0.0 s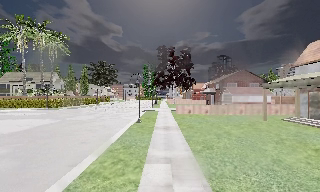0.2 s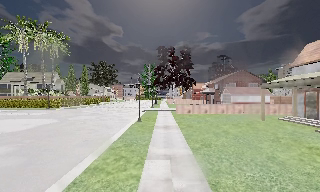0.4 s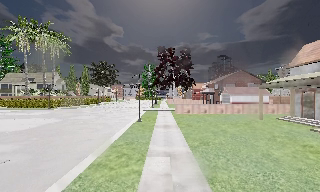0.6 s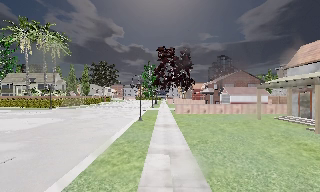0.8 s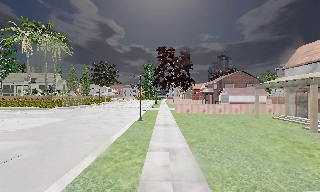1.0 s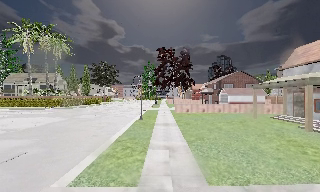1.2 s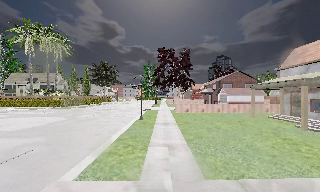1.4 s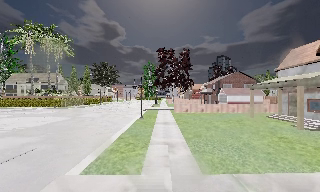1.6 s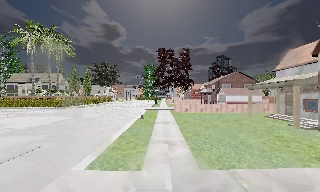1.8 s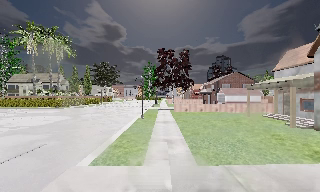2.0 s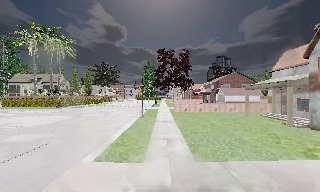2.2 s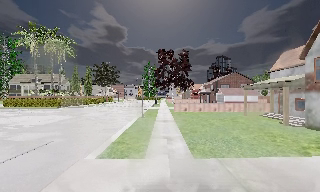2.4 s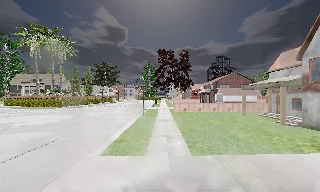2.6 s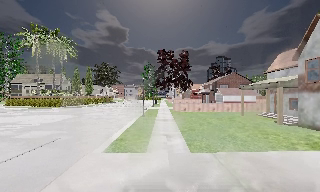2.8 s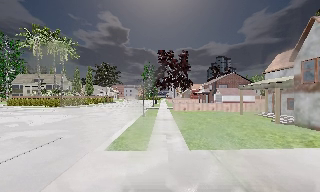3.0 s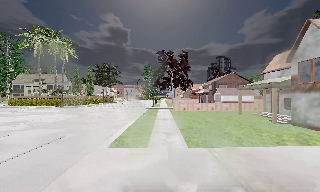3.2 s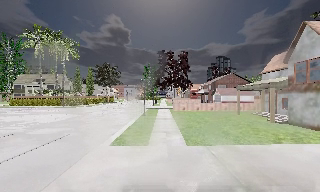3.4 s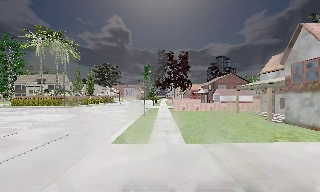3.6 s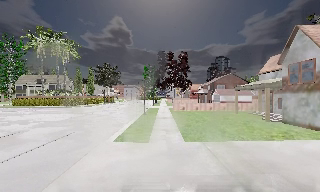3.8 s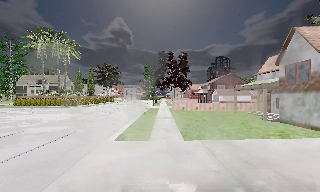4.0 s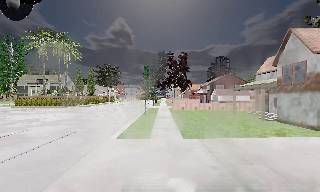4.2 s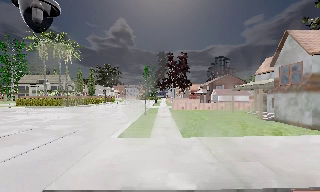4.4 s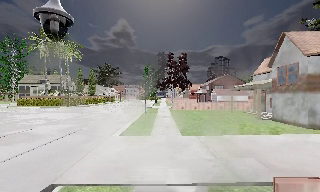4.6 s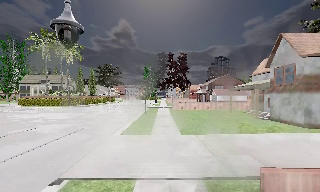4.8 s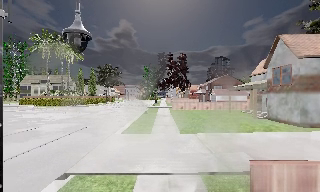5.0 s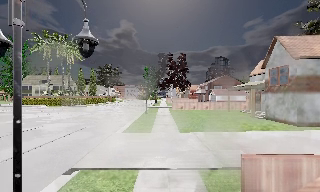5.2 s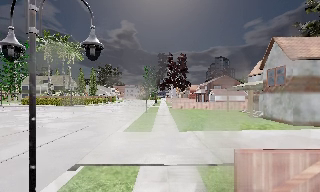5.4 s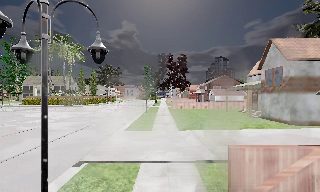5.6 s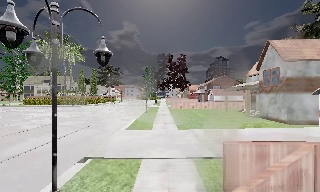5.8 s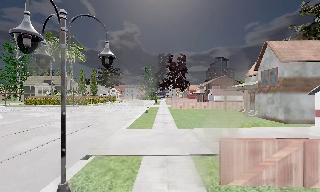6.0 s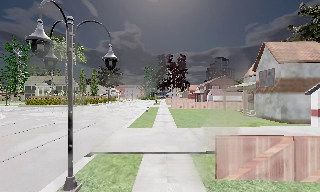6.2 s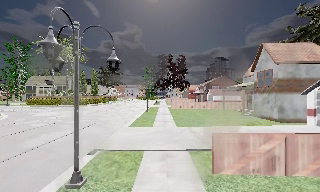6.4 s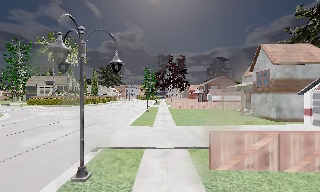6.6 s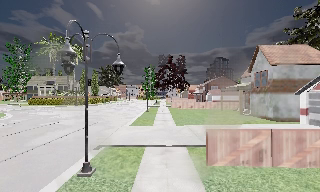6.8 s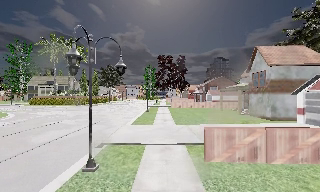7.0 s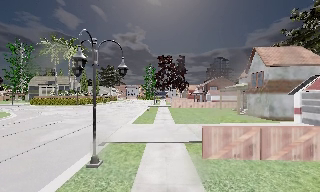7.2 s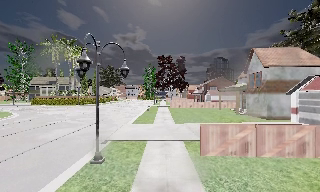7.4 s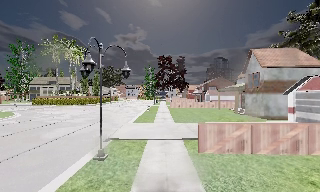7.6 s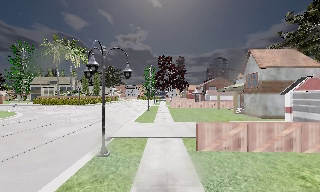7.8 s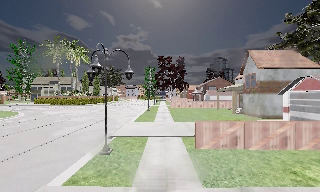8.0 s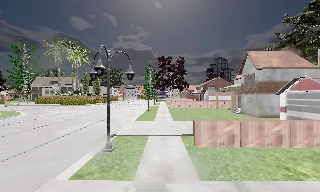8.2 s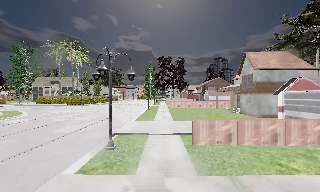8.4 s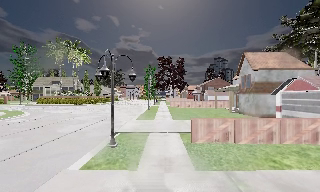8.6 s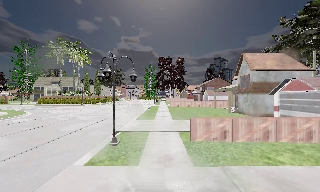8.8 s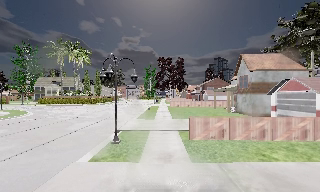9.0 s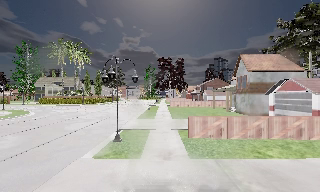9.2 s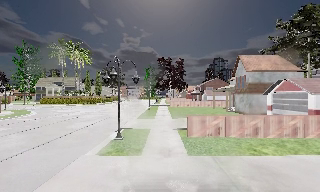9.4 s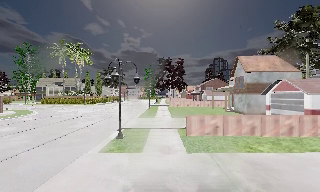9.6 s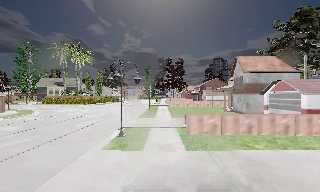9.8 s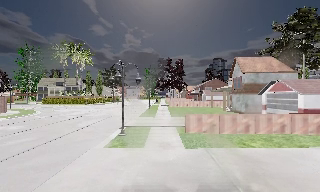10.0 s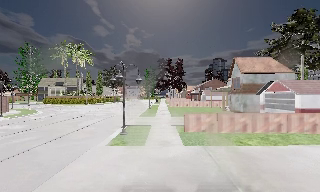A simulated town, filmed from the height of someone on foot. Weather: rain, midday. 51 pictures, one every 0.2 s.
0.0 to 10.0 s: The camera travels backward, about 16 m, so what stands in front gets smaller.
The film runs backward here.
